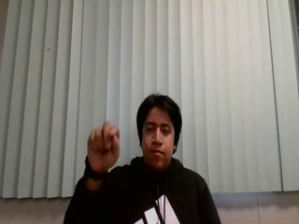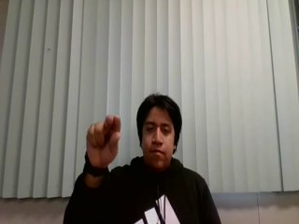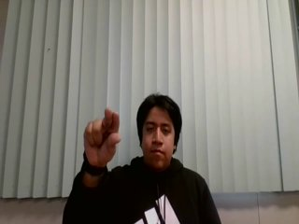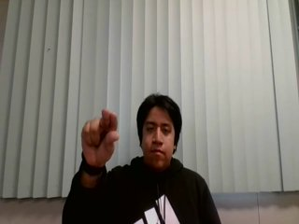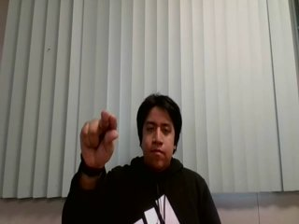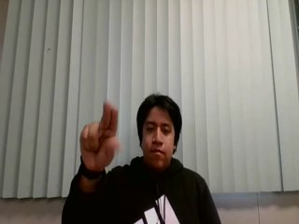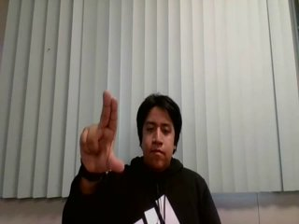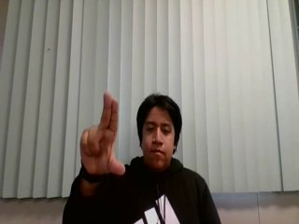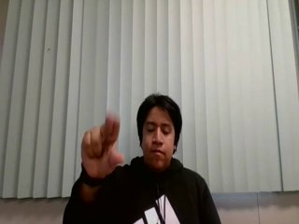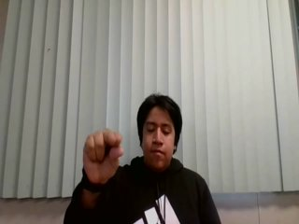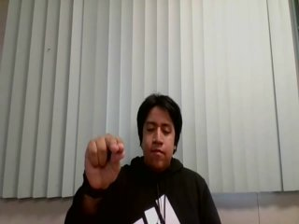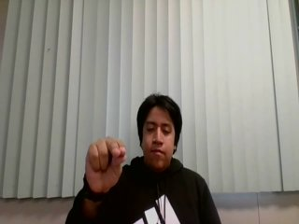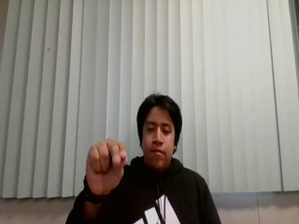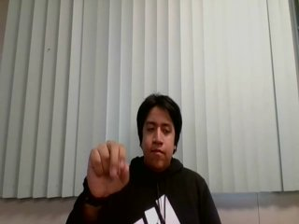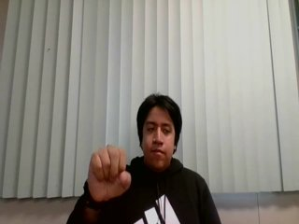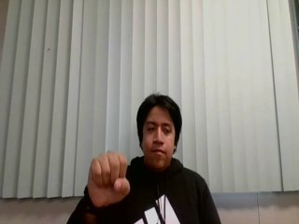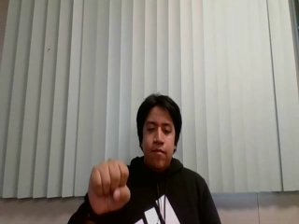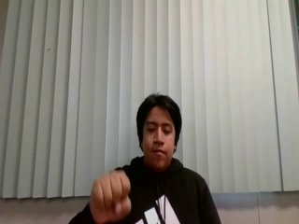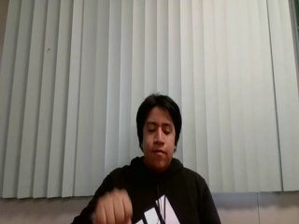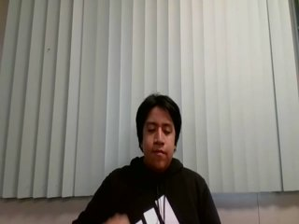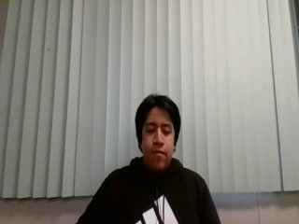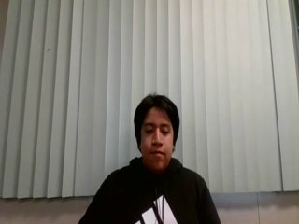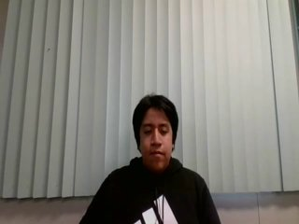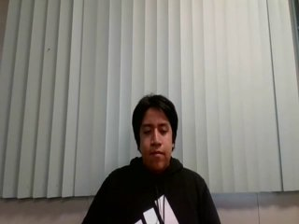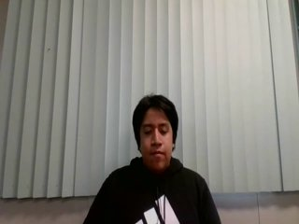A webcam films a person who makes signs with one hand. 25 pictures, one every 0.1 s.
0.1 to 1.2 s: Zoom out.
1.3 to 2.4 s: Non-gesture.
